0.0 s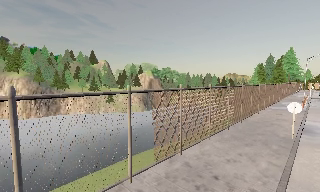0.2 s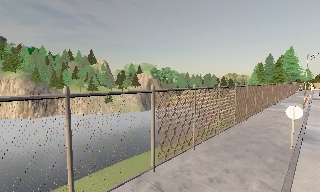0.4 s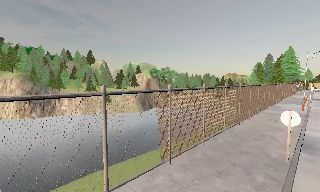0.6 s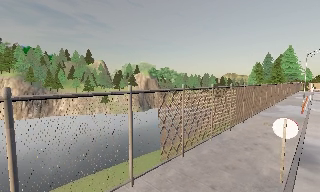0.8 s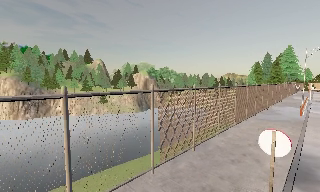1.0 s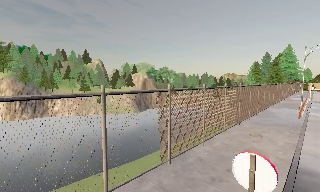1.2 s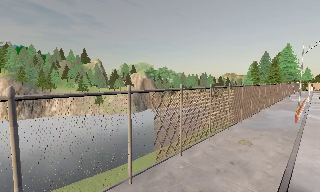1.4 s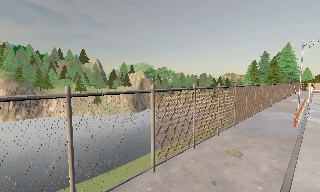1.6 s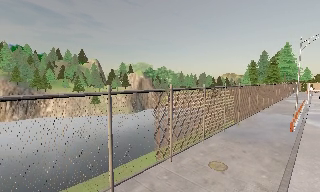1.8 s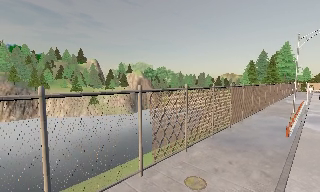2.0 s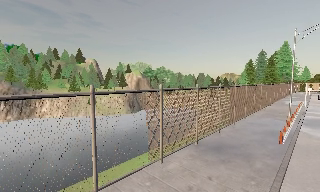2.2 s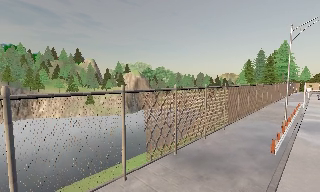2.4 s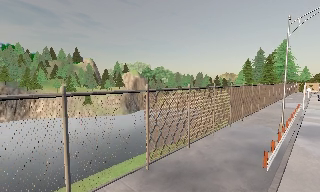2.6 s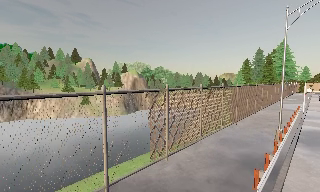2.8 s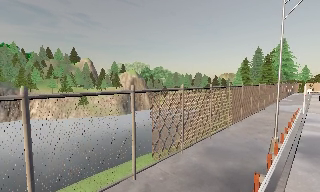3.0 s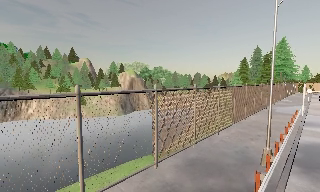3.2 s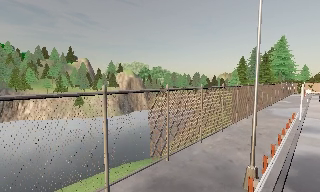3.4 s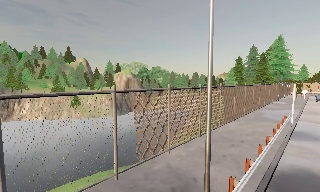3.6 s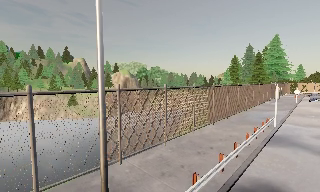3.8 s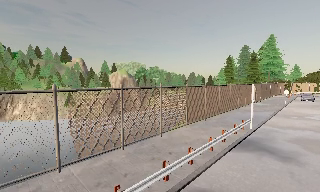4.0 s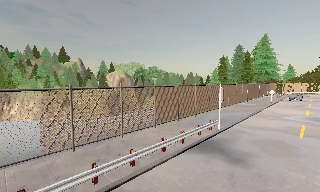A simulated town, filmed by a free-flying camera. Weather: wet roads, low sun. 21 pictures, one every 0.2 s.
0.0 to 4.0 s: The camera travels to its right and forward, about 35 m, so close, fixed things drift to the left.
The film runs backward here.
